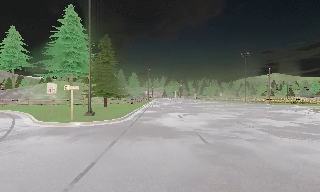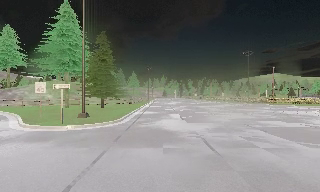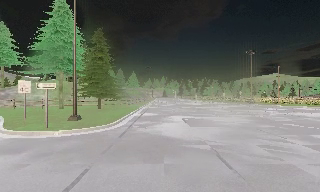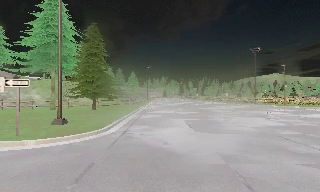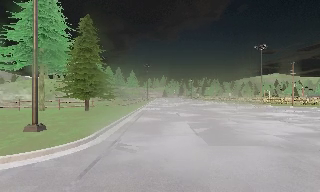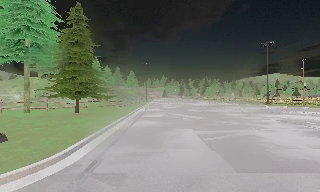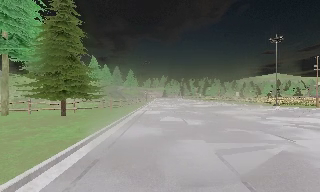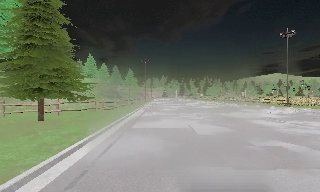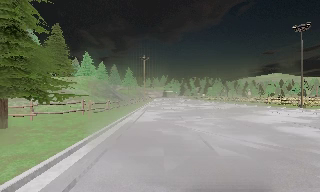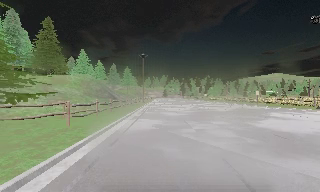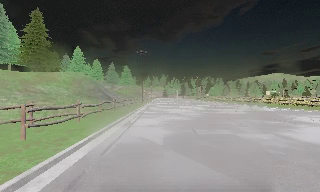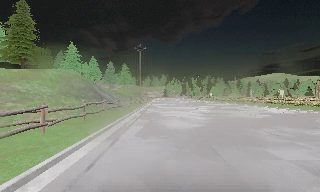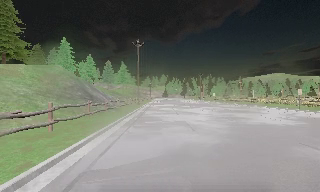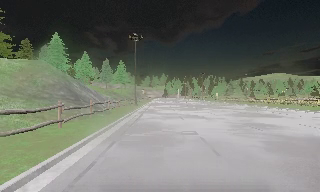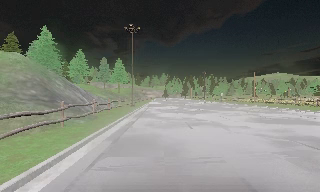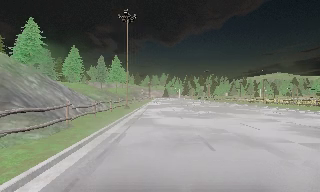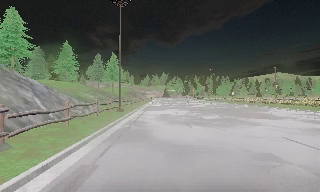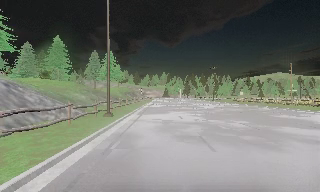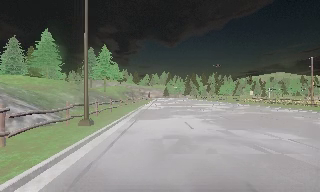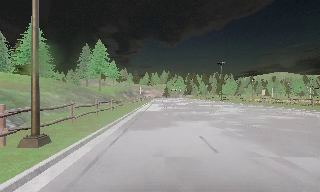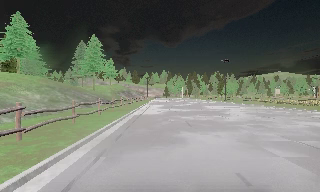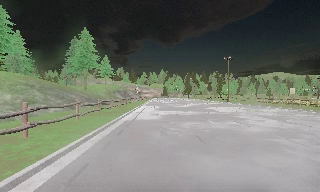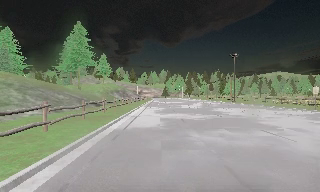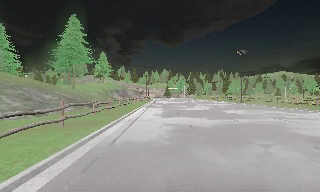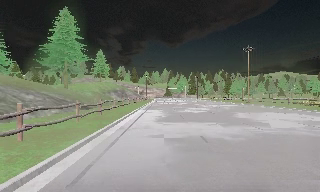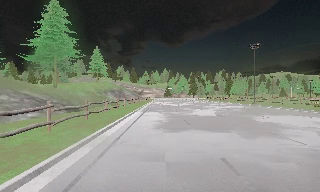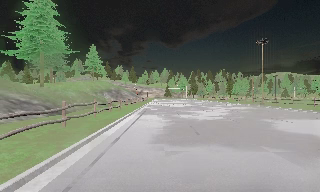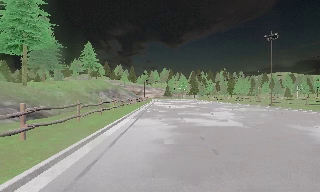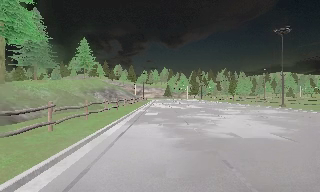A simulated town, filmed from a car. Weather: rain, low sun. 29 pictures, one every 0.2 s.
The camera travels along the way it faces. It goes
forward.
0.0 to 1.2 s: The camera travels forward, about 10 m, so what stands in front looms larger. It gains speed.
1.2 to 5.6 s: The camera travels forward, about 65 m, so what stands in front looms larger.
The film runs forward here.
